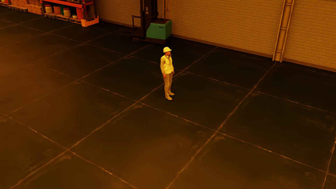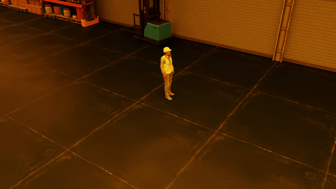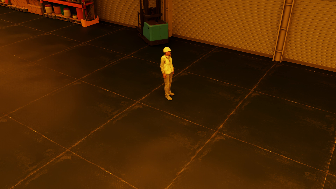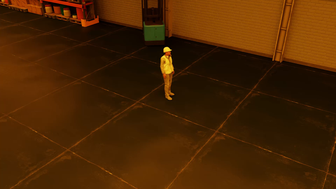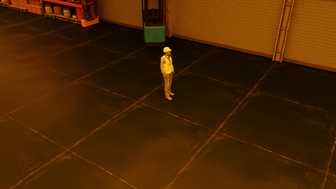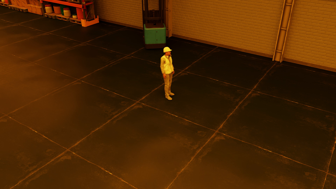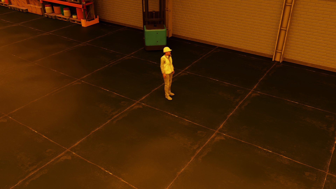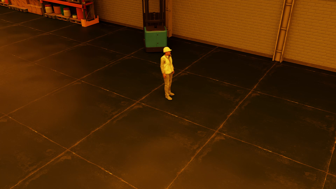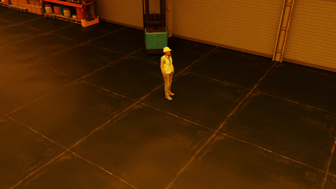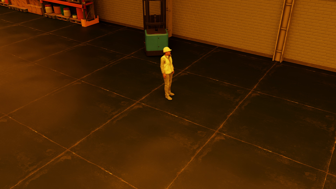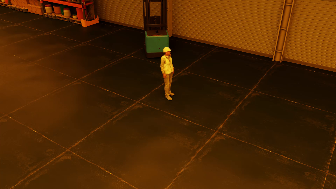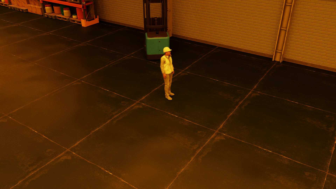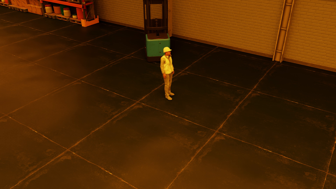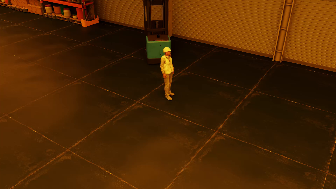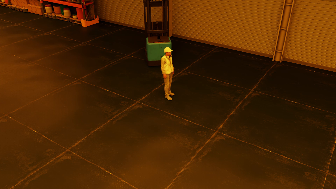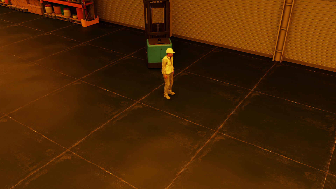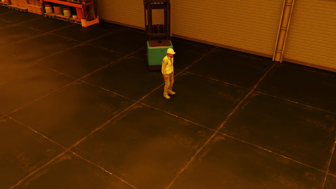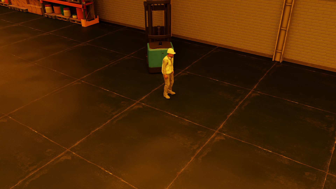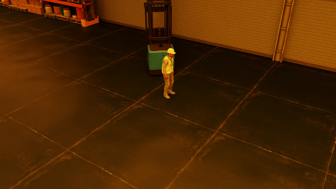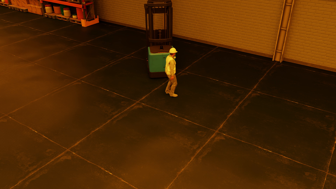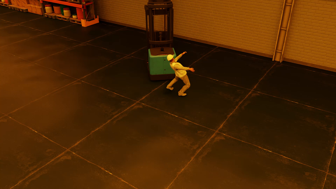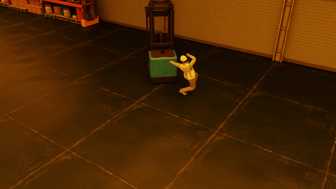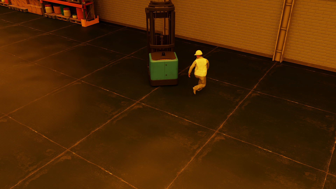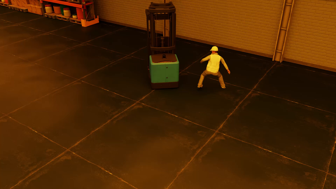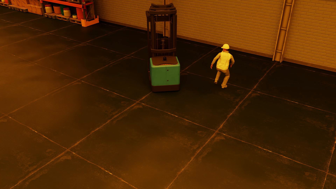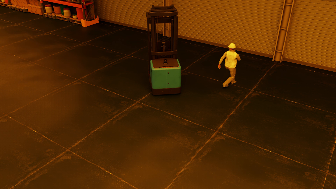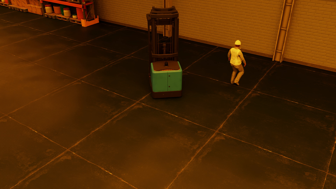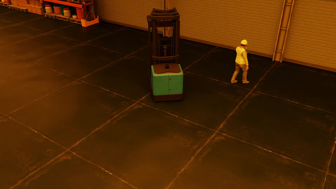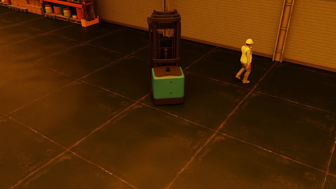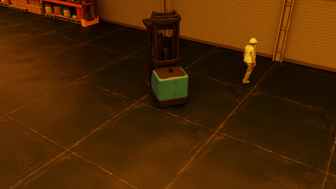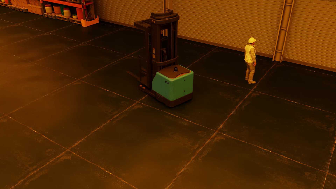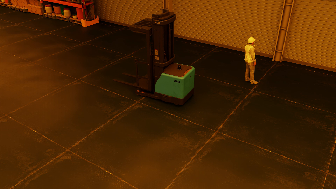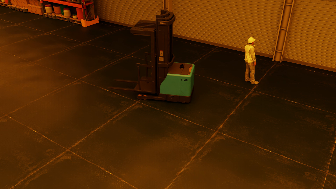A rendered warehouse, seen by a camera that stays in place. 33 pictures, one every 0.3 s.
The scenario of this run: Near miss between a forklift and a person.
